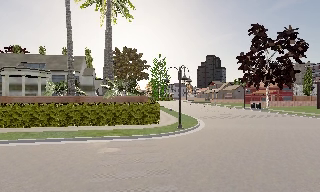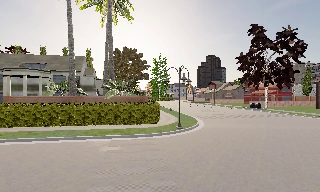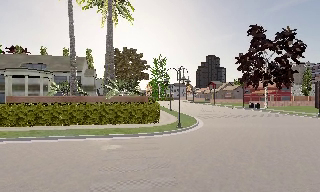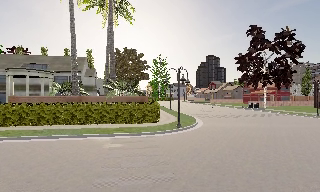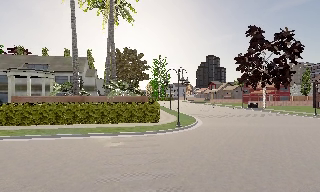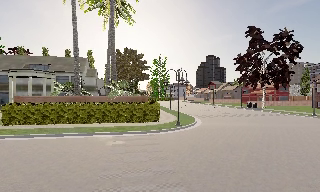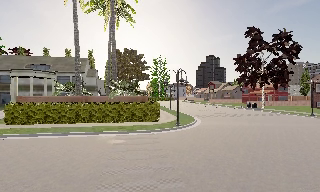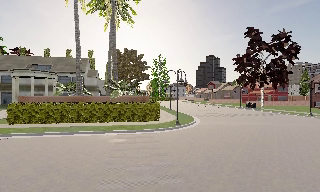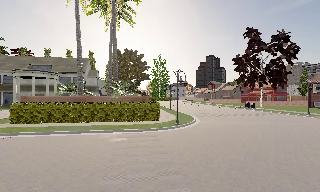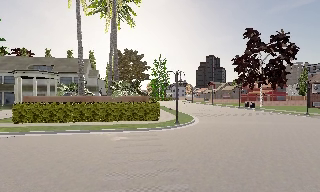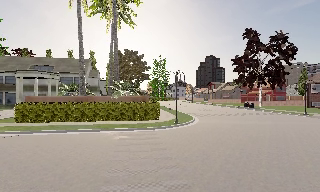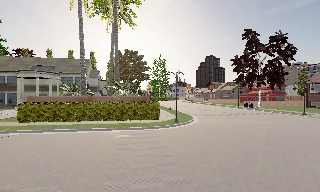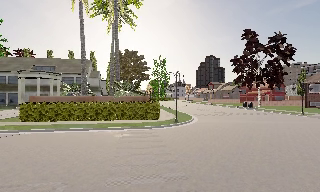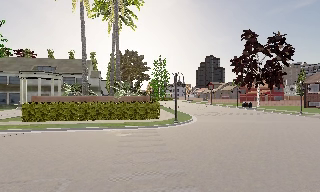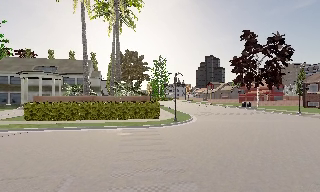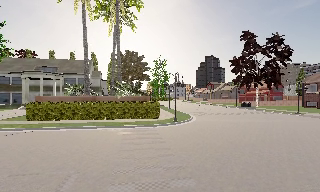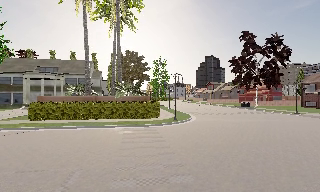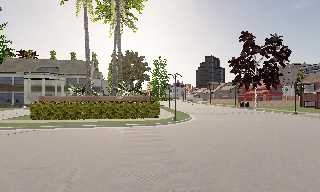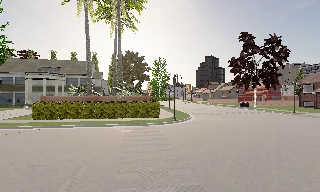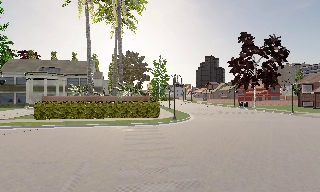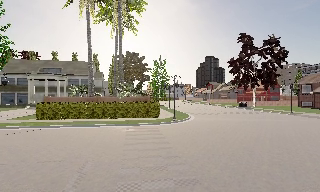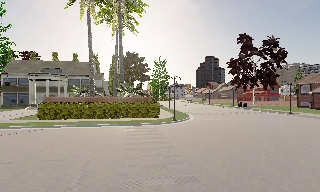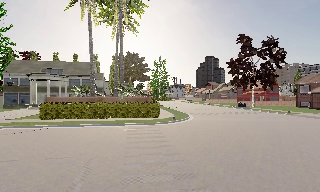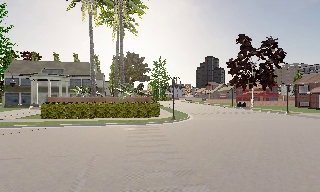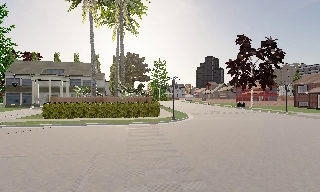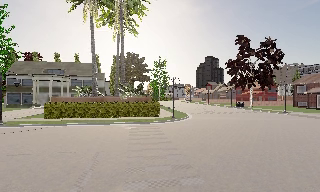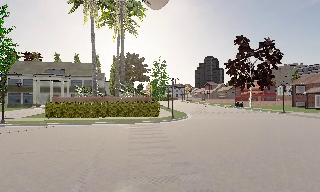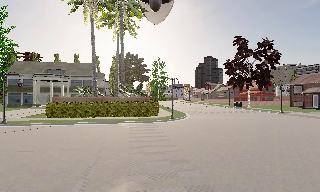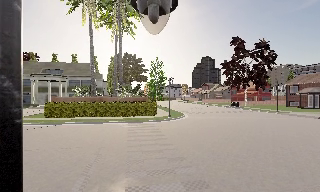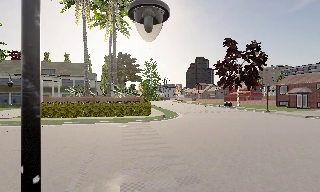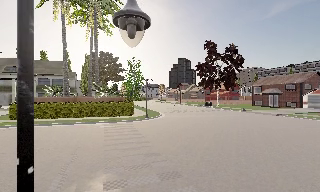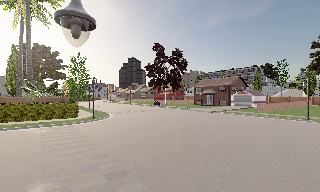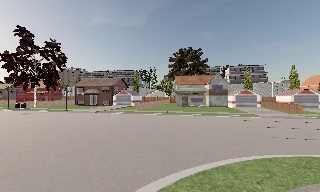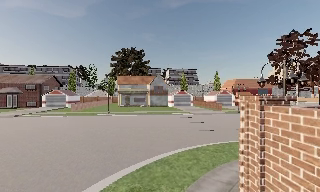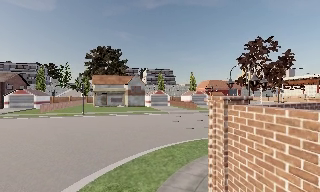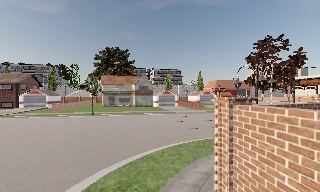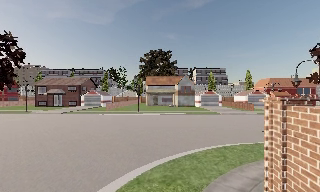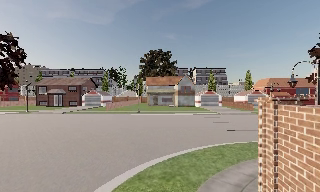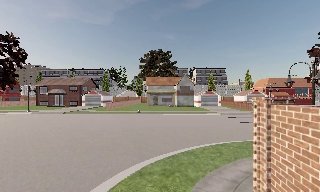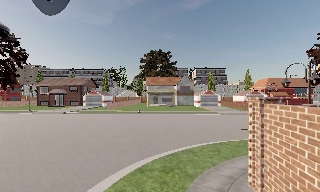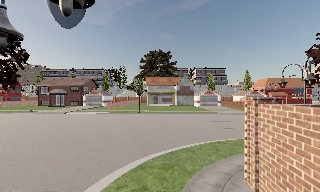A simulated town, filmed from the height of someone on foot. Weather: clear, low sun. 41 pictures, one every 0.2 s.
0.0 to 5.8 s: The camera travels backward, about 7 m, so what stands in front gets smaller.
5.8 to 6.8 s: The camera swings to its right by about 90 degrees, and the scene slides to the left. It travels backward, about 1 m.
6.8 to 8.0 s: The camera pans to its left, which is counterclockwise from overhead, by about 20 degrees. It travels backward, about 1.5 m, so what stands in front gets smaller.
The film runs backward here.
